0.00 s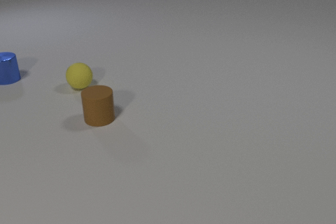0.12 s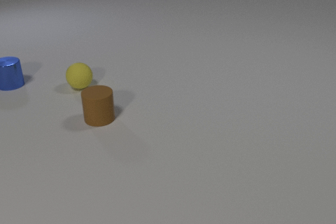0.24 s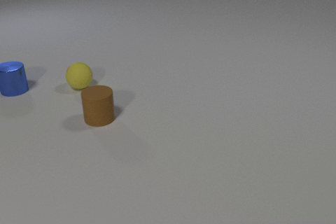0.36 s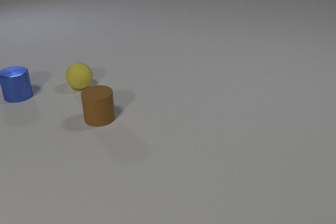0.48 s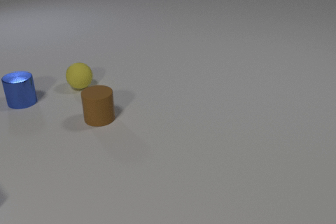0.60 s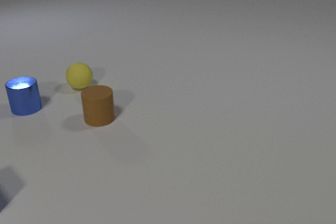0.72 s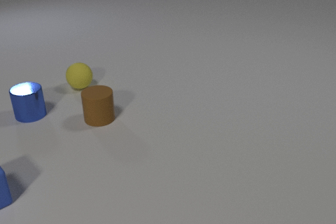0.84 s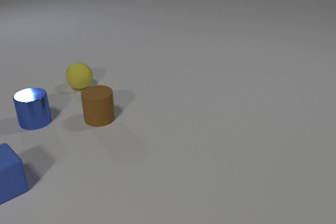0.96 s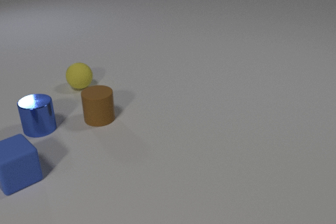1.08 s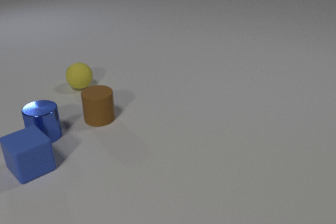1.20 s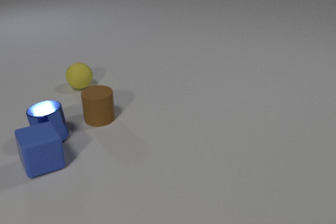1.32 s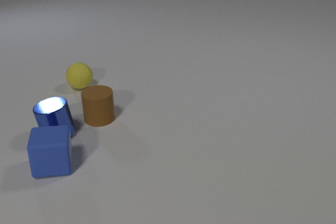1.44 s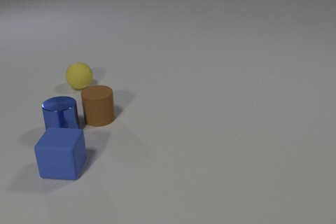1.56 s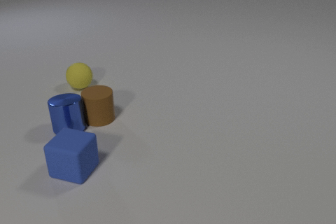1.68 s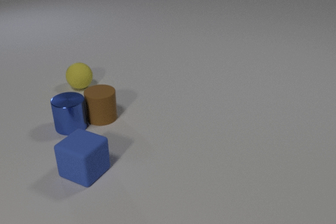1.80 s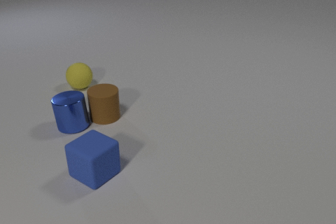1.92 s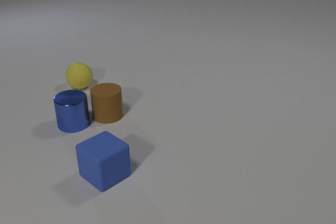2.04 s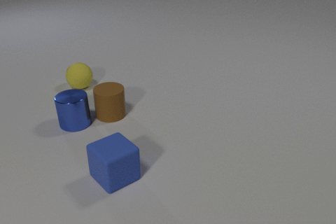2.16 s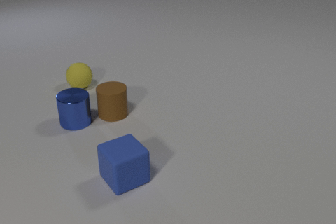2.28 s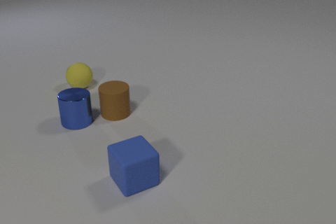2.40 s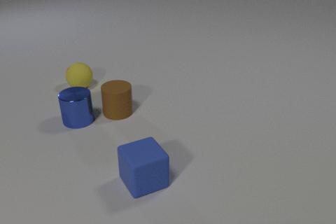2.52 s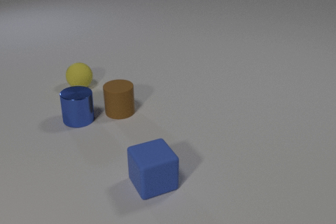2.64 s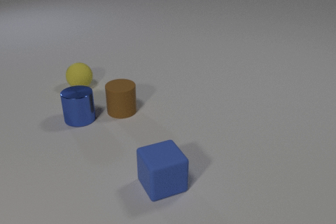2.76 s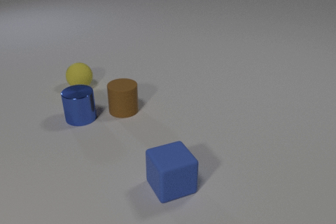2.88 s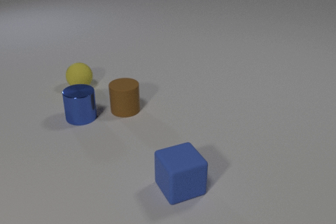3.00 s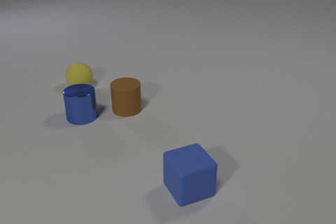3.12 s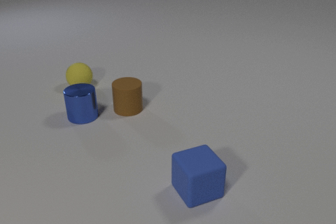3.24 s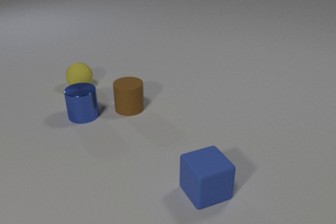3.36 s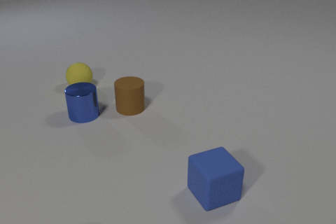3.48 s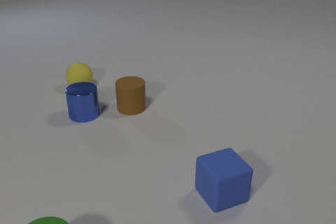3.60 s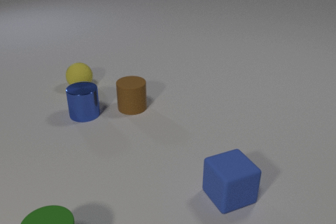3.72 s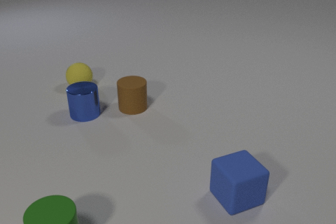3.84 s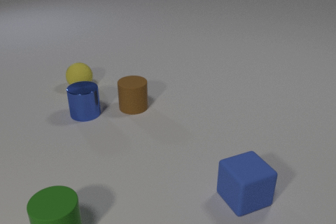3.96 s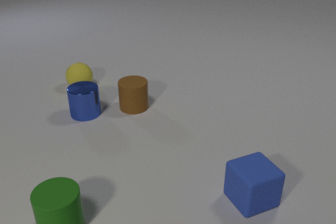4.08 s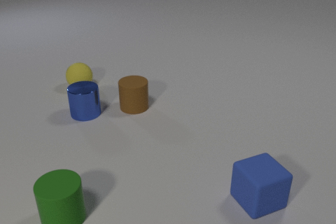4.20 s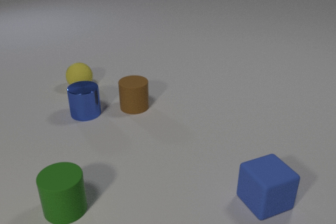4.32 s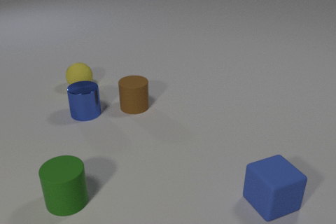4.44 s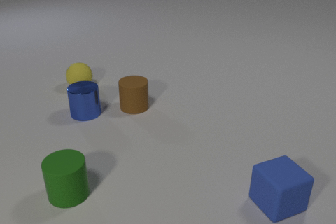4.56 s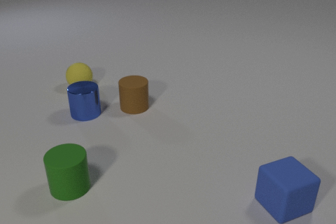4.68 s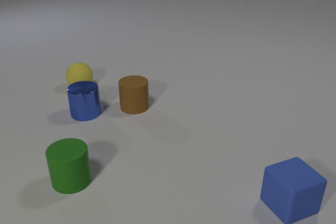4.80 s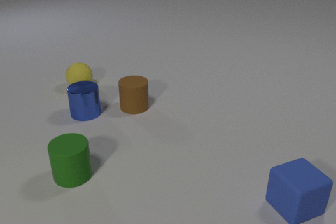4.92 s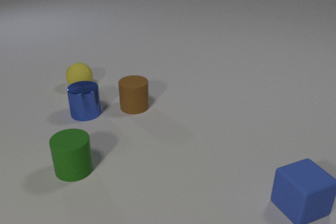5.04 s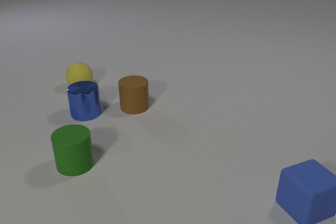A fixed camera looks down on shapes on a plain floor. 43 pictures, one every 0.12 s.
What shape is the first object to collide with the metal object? cube.
What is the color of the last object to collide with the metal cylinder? brown.
How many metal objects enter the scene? 0.
0.00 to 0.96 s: The blue rubber cube comes in at the left edge, slides to the right and away from the camera. The blue metal cylinder slides toward the camera.
0.96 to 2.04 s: The blue rubber cube slides to the right, spins clockwise seen from above by about 90 degrees, its near face sliding to the left. The blue metal cylinder slides to the right. The brown rubber cylinder slides to the right. The blue rubber cube and the blue metal cylinder collide. The blue metal cylinder and the brown rubber cylinder collide.
2.04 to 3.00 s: The blue rubber cube slides to the right. The blue metal cylinder slides away from the camera and to the right. The brown rubber cylinder slides to the right and away from the camera.
3.00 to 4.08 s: The blue rubber cube slides to the right. The blue metal cylinder slides away from the camera. The brown rubber cylinder slides to the right. The green rubber cylinder comes in at the bottom edge, slides away from the camera.
4.08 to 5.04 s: The blue rubber cube slides to the right. The green rubber cylinder slides away from the camera.
